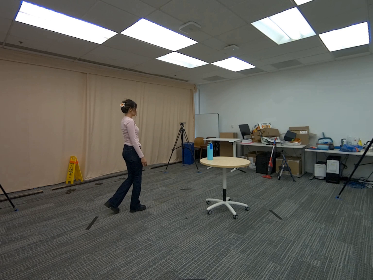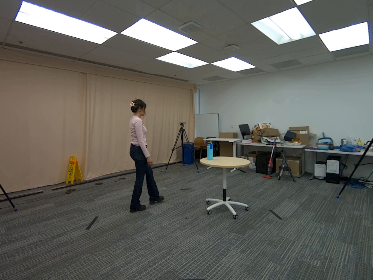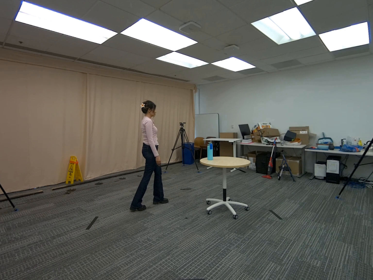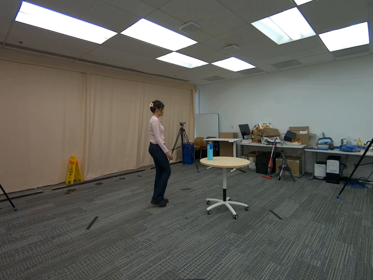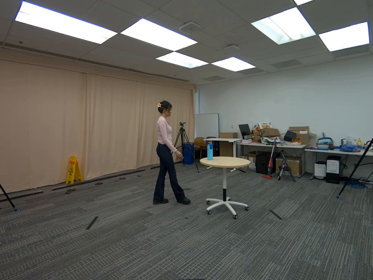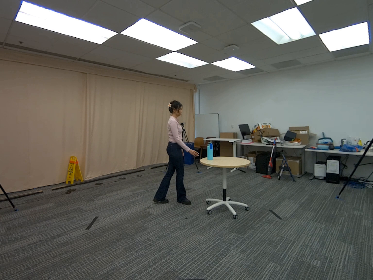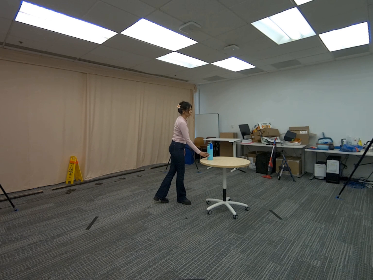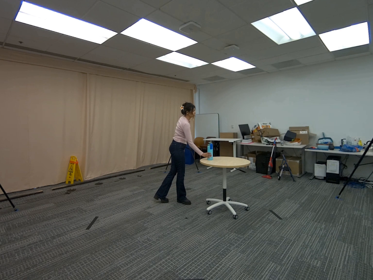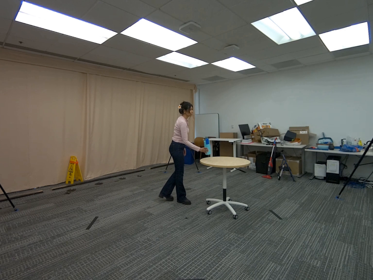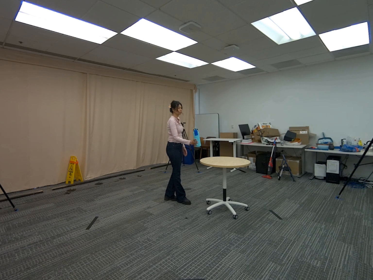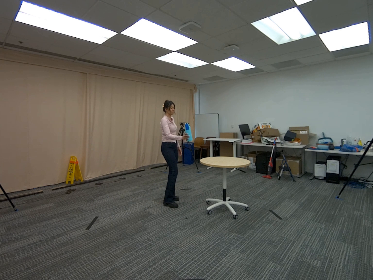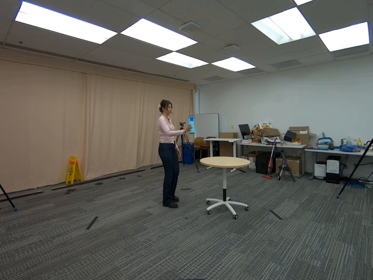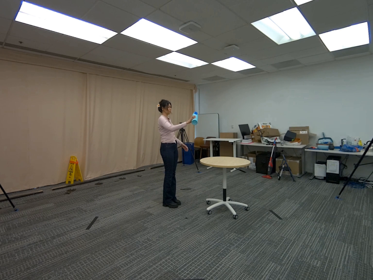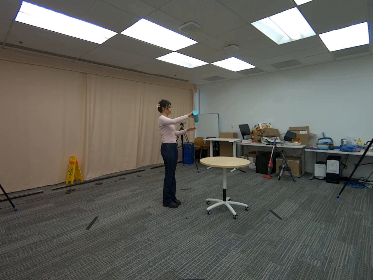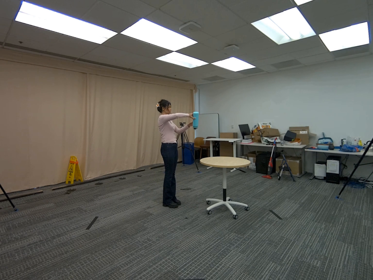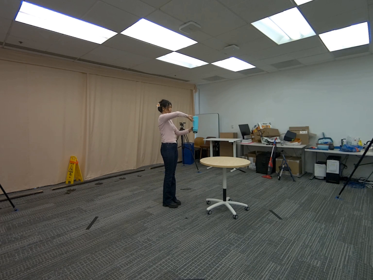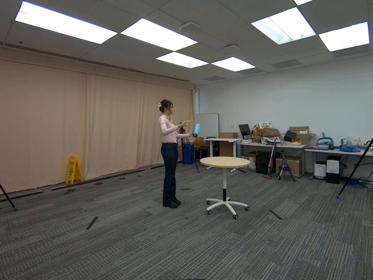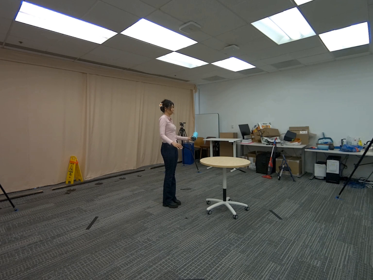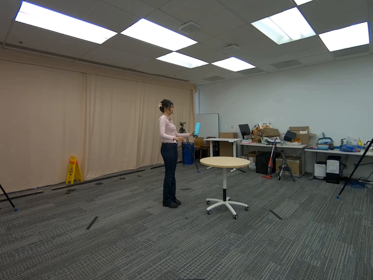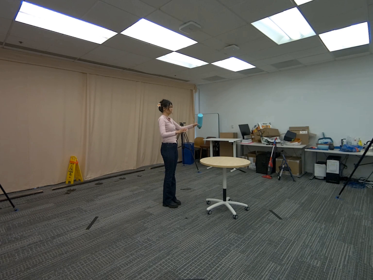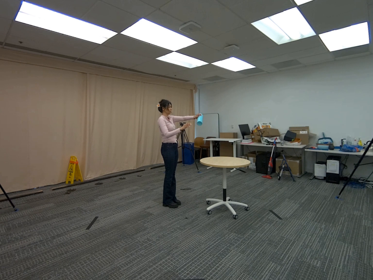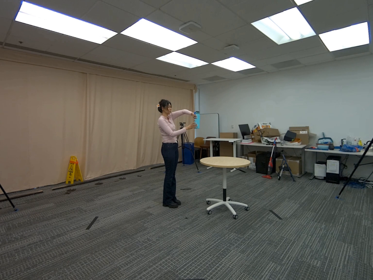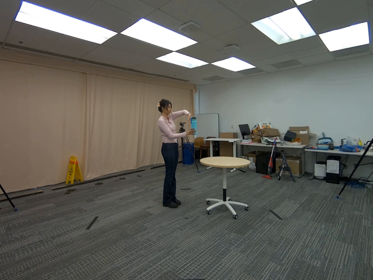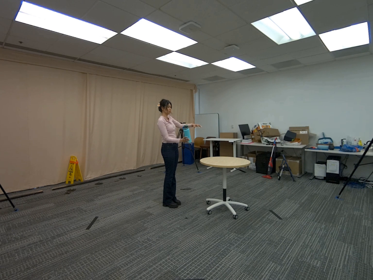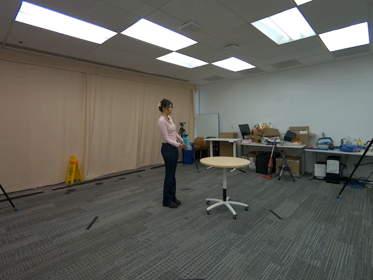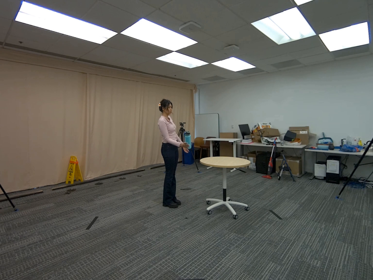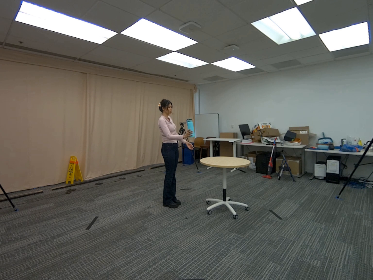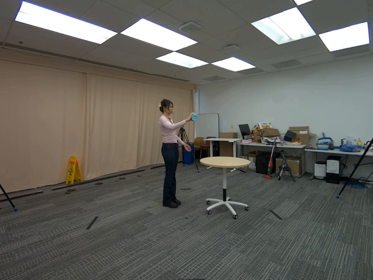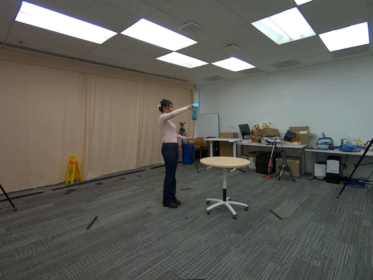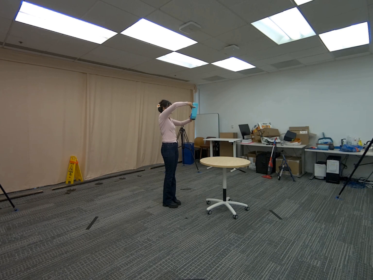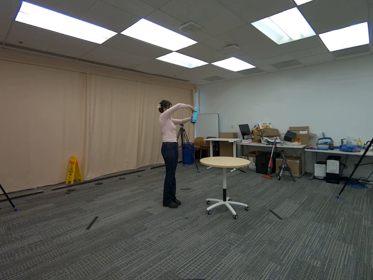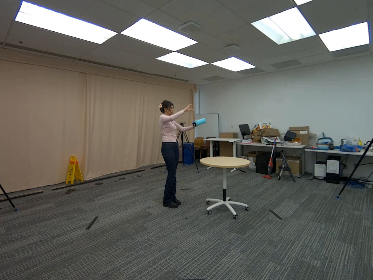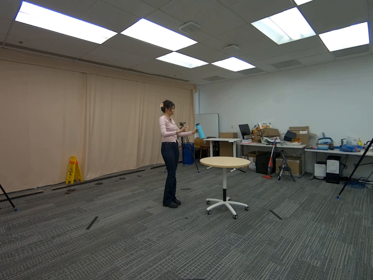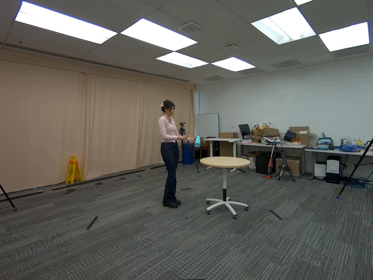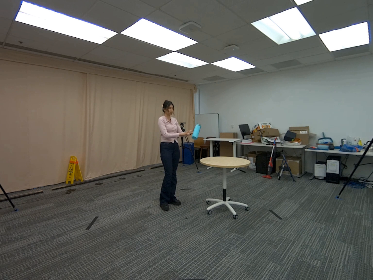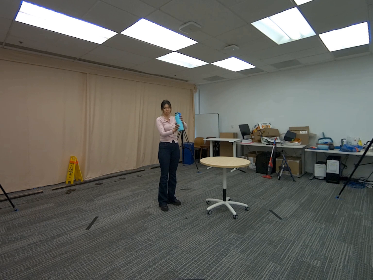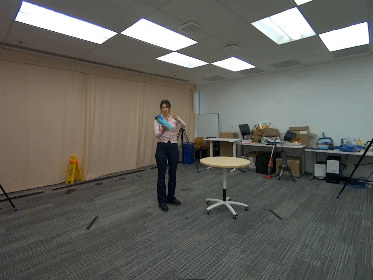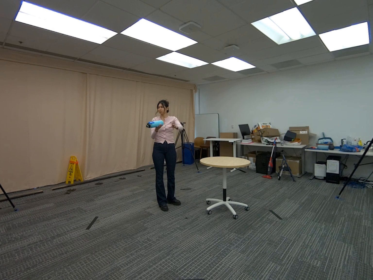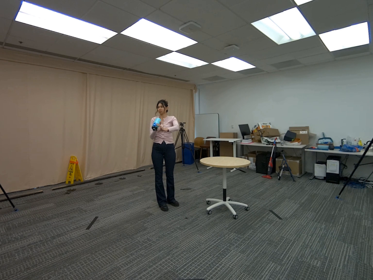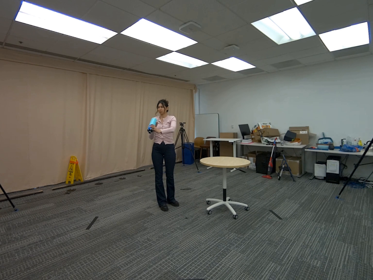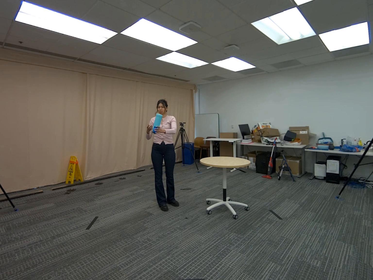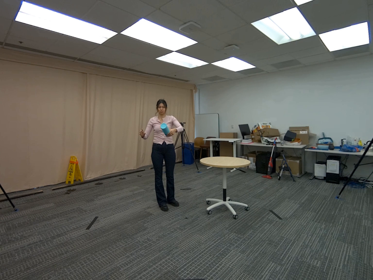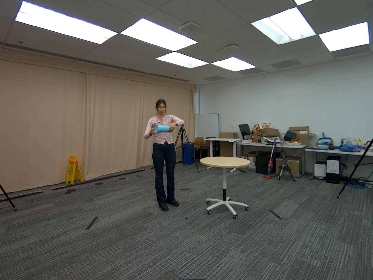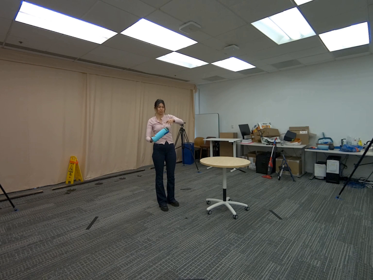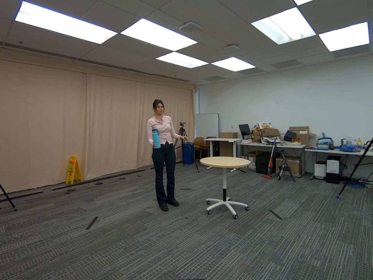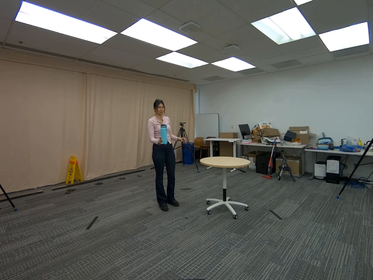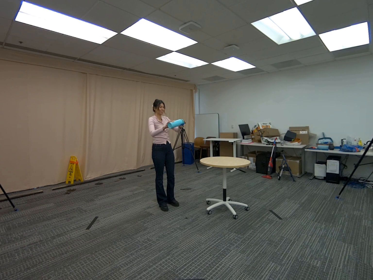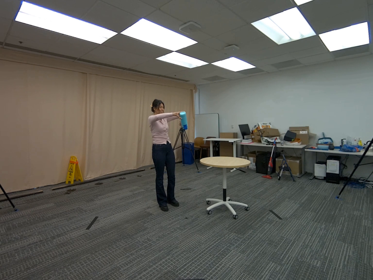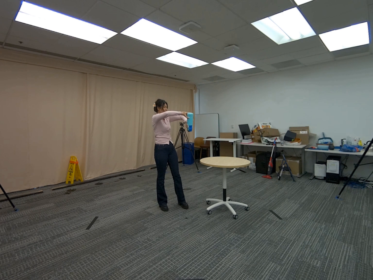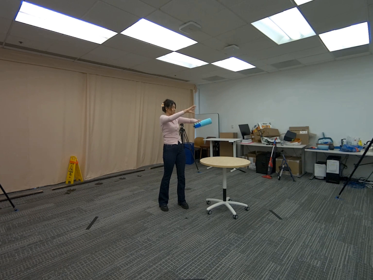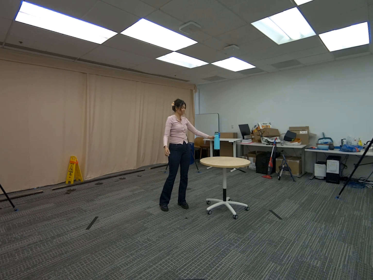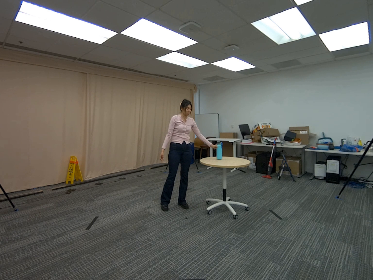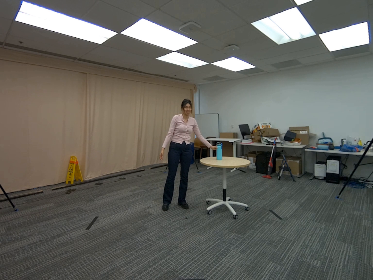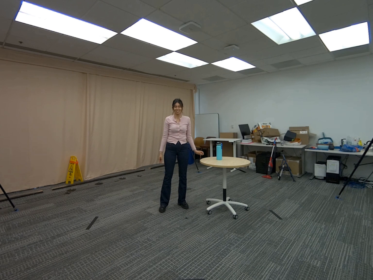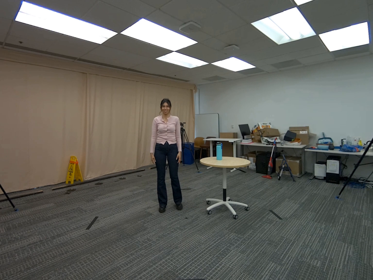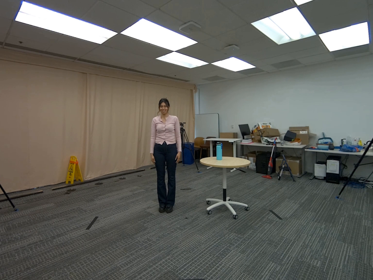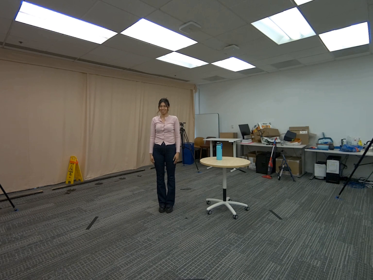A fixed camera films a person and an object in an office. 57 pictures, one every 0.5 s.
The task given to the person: Walk to the cyan water bottle on the round table. Pick up the bottle with your right hand, rotate and hand it over to your left hand. And keep alternating hands while rortating the bottle. Once done, place the bottle back on the round table.
